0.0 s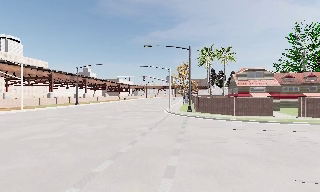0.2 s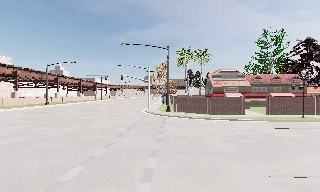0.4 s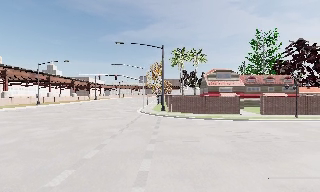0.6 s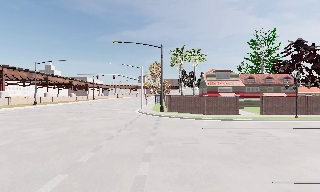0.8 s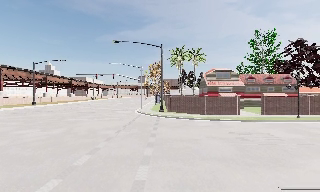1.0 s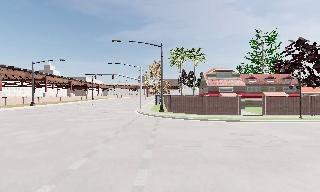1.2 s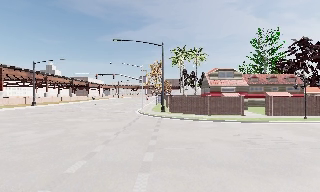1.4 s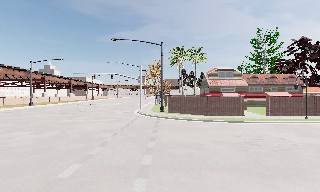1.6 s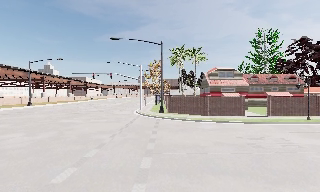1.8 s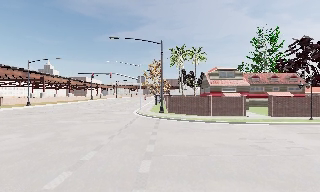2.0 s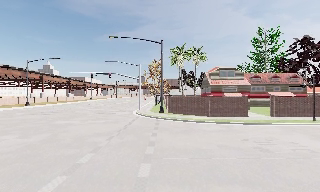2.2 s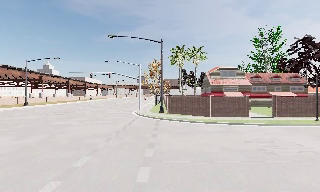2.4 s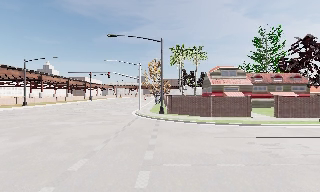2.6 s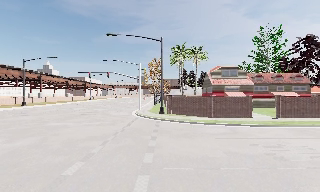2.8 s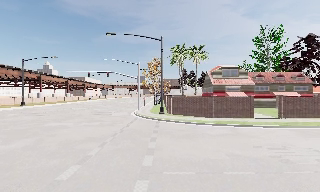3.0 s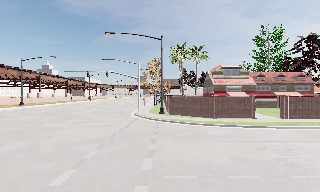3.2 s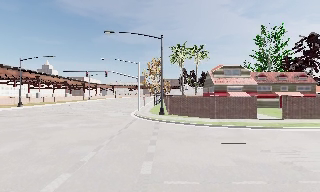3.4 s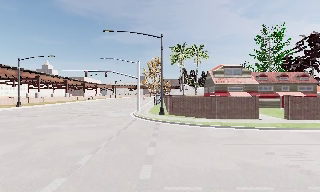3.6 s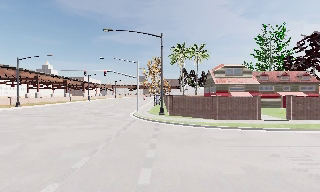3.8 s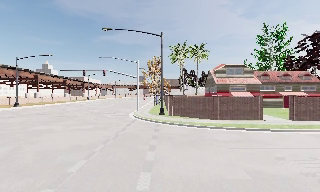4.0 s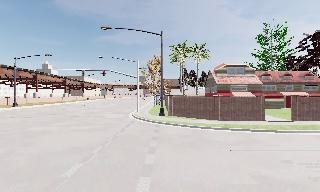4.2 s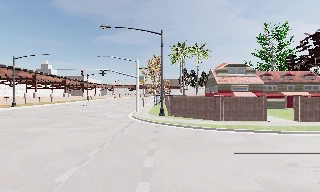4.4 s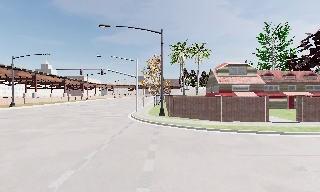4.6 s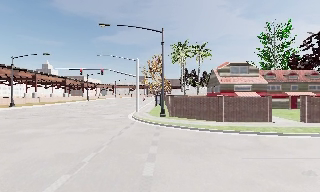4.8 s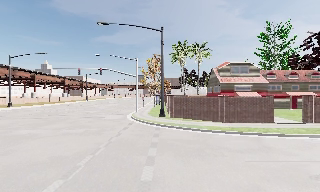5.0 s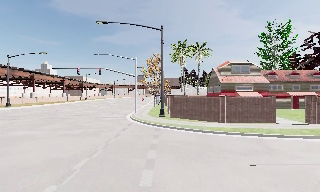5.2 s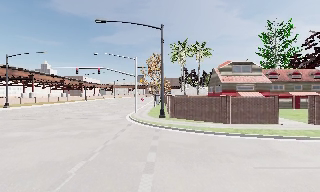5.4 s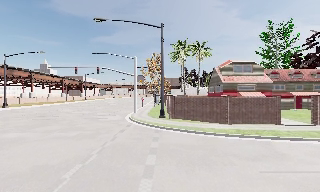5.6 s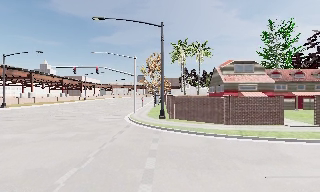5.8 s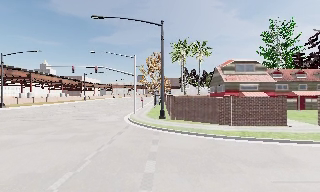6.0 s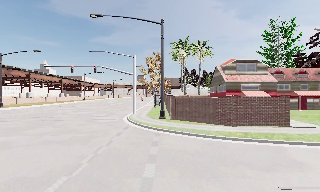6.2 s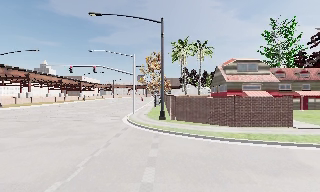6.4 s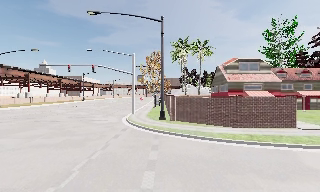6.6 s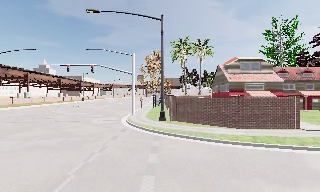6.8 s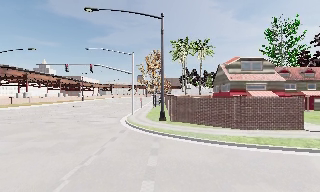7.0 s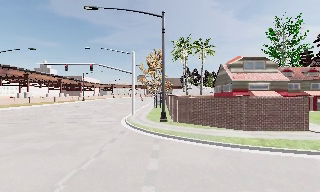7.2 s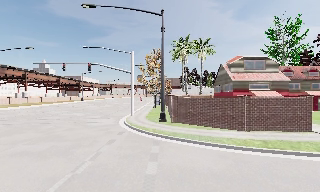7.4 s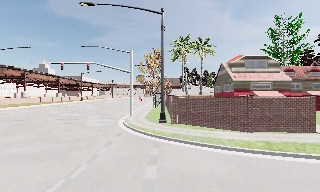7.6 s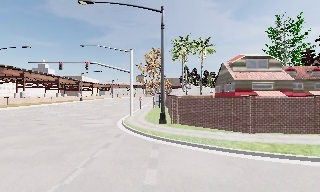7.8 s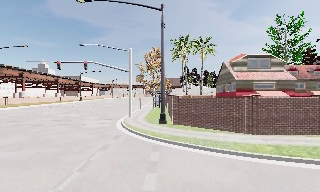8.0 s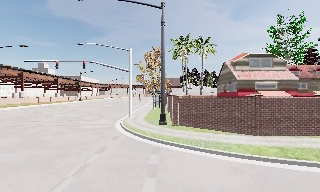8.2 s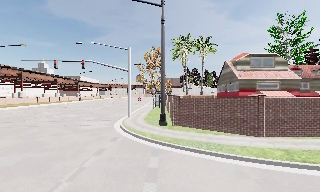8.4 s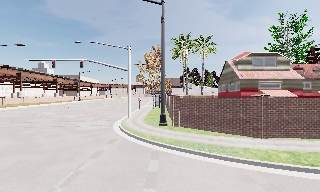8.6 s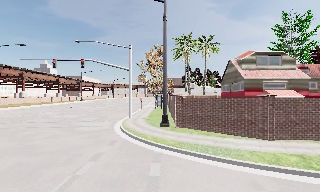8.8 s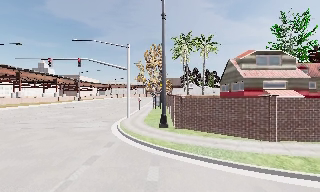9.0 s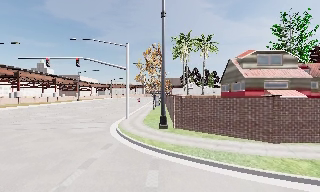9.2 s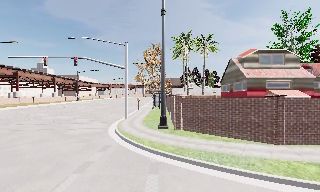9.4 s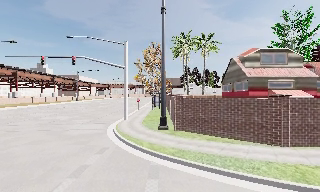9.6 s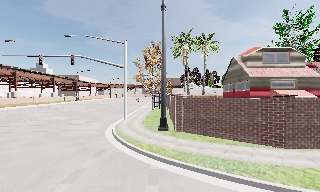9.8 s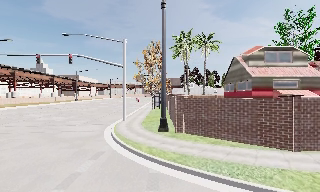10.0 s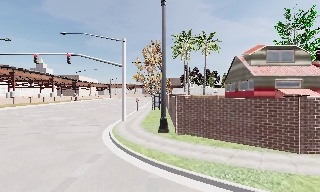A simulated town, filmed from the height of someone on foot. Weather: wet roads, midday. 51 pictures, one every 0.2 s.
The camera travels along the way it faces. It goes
forward.
0.0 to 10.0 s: The scene slides to the left, as the camera pans about 10 degrees to its right. It travels forward, about 15 m, so what stands in front looms larger.
The film runs forward here.
